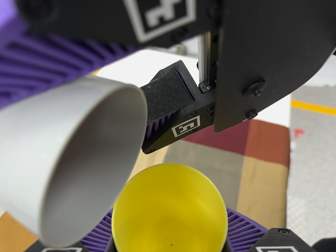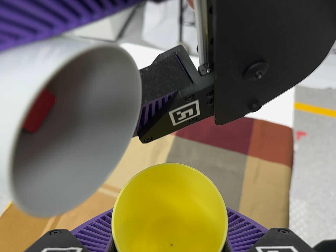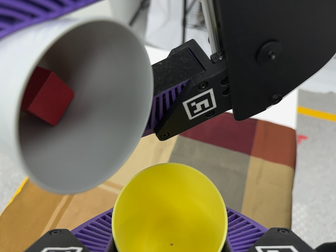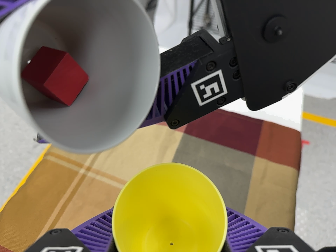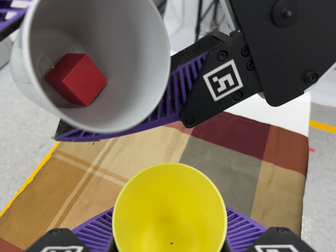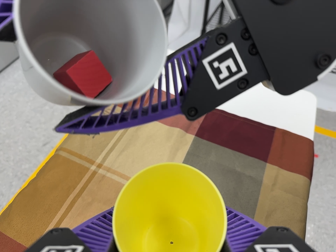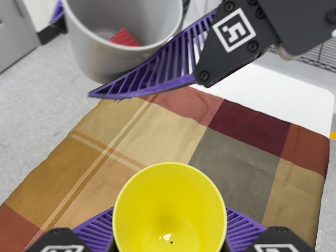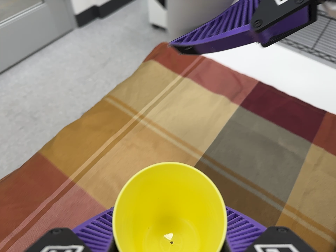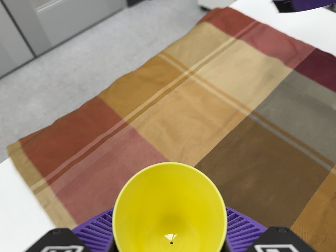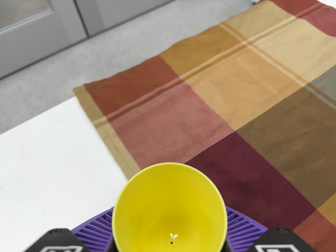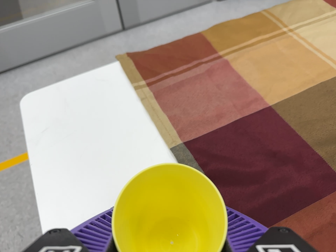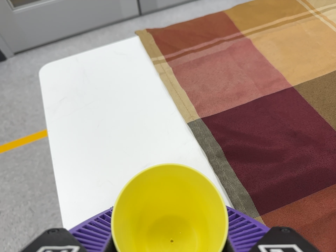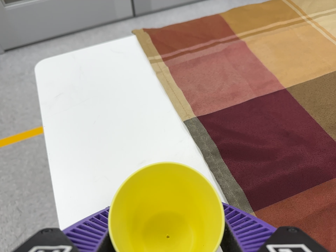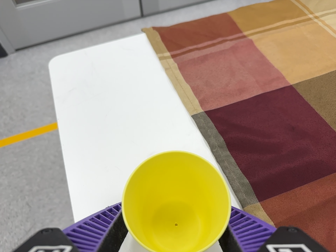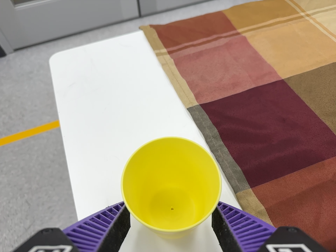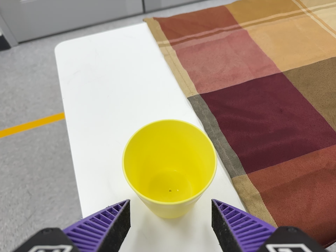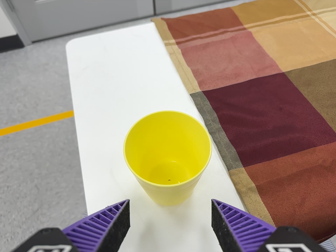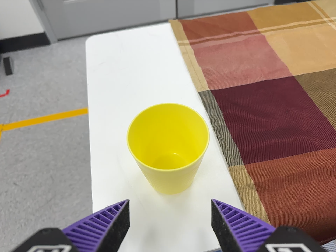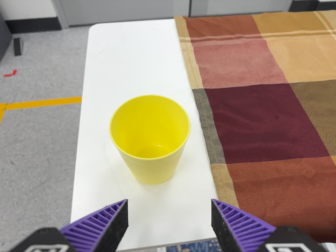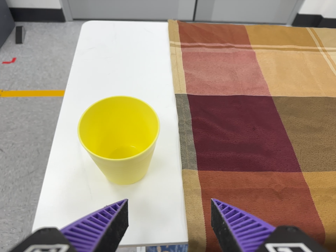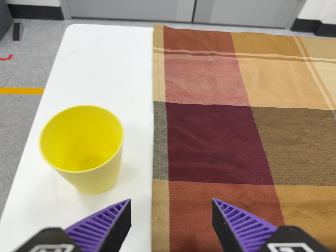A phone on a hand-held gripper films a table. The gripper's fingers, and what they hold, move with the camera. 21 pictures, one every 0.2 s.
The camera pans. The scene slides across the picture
to the right.
The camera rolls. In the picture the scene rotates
clockwise.
0.0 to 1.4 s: The camera travels toward the bottom of its view and to its left, about 10 cm, so close, fixed things drift upward. It rolls about its line of sight by about 15 degrees, and the scene rotates clockwise.
1.4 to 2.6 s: The camera swings to its left by about 20 degrees, and the scene slides to the right. It travels toward the bottom of its view and to its left, about 24 cm, so close, fixed things drift upward. It rolls about its line of sight by about 25 degrees, and the scene rotates clockwise.
2.6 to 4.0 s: The camera travels to its right and backward, about 12 cm. It rolls about its line of sight by about 20 degrees, and the scene rotates clockwise.
The film runs backward here.
